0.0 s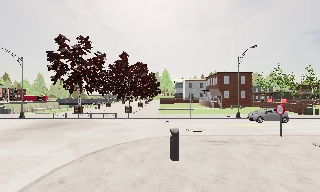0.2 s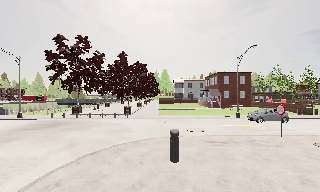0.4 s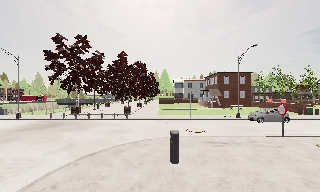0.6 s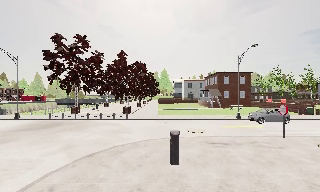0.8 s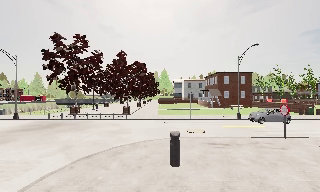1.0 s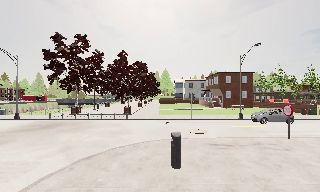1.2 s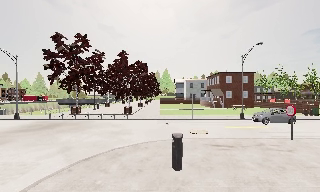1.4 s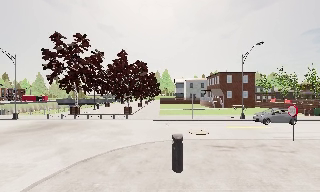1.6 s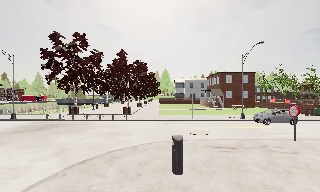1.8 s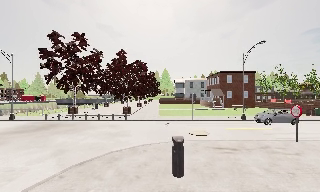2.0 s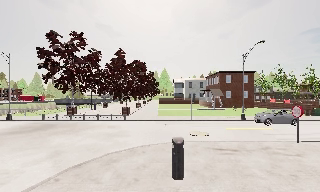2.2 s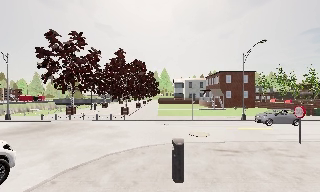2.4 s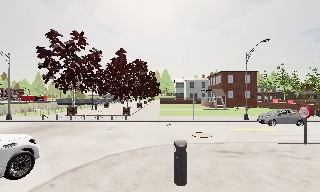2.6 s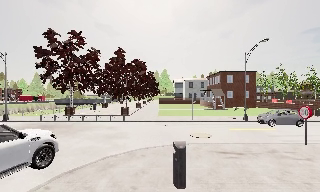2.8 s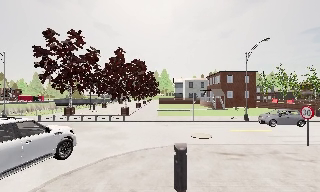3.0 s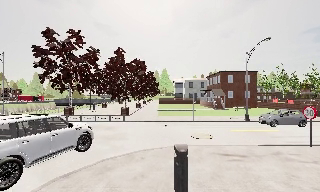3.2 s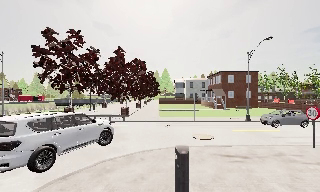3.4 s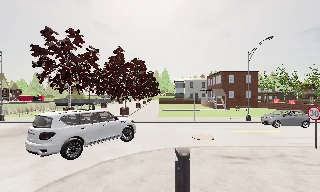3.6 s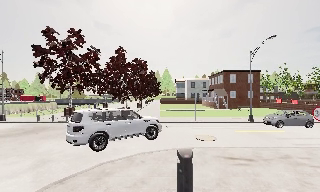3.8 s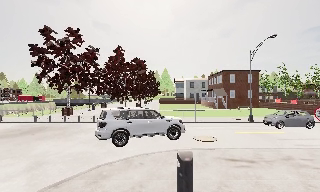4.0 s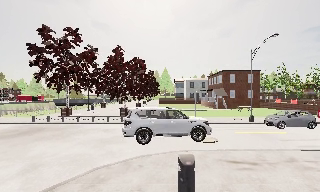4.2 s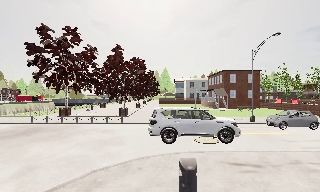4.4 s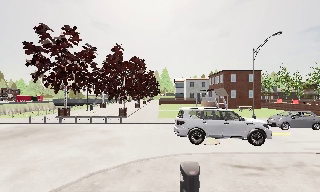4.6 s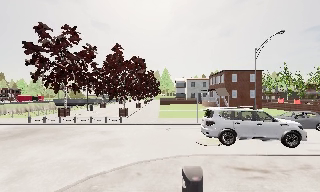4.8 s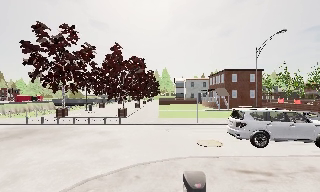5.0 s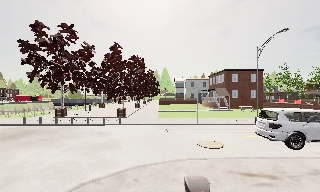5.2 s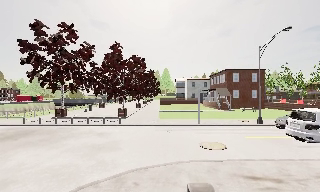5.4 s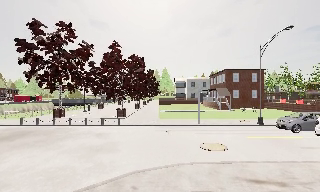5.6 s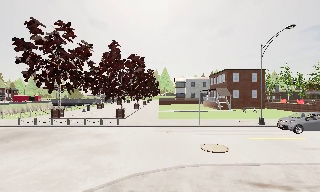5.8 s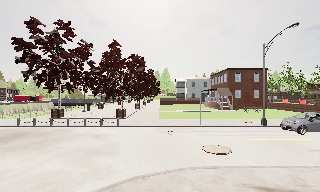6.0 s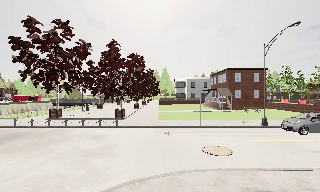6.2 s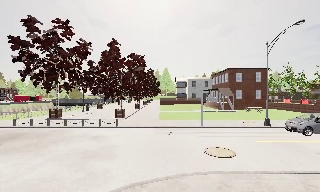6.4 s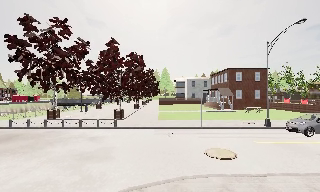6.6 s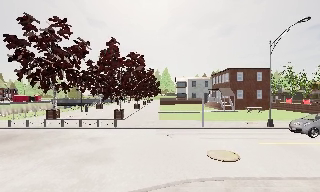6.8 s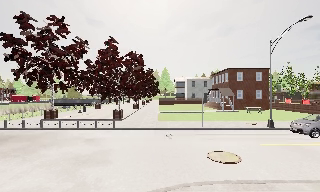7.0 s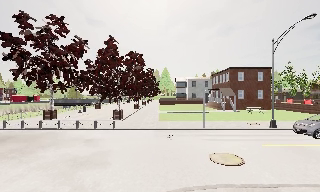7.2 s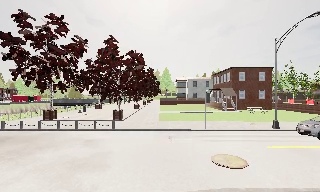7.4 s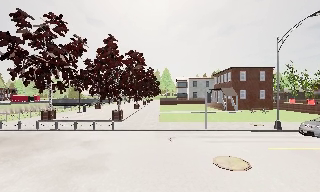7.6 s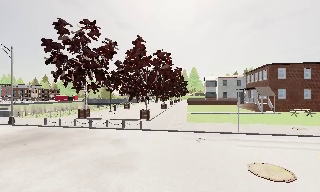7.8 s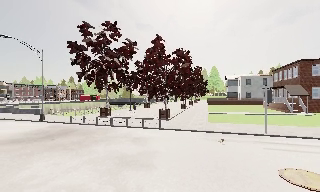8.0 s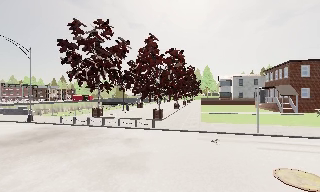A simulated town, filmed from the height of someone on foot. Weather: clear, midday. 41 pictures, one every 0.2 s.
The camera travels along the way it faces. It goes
forward.
0.0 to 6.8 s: The camera travels forward, about 6 m, so what stands in front looms larger.
6.8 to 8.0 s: The scene slides to the right, as the camera pans about 15 degrees to its left. It travels forward, about 1 m, so what stands in front looms larger.
The film runs forward here.
